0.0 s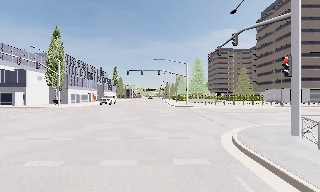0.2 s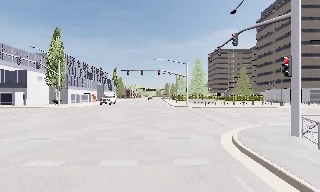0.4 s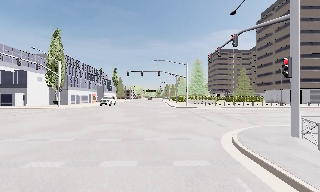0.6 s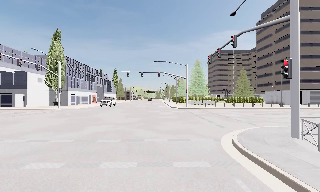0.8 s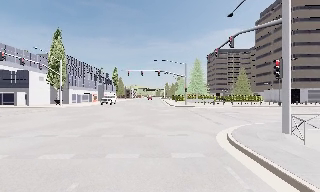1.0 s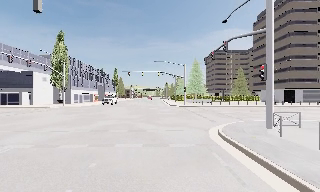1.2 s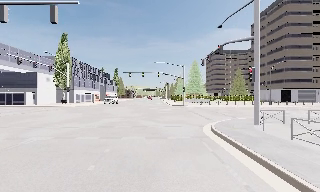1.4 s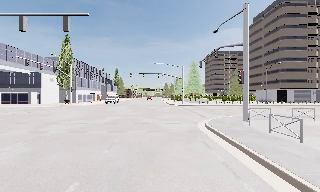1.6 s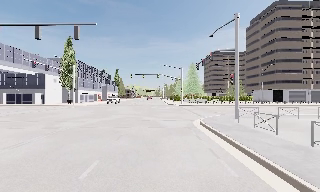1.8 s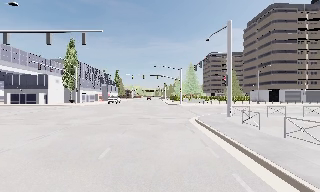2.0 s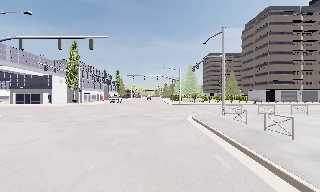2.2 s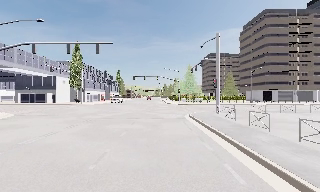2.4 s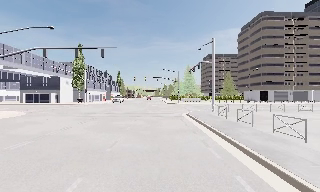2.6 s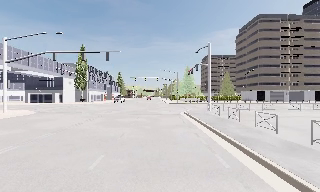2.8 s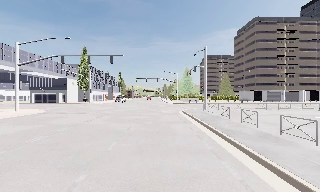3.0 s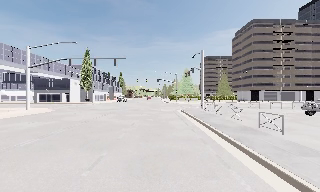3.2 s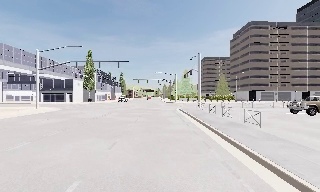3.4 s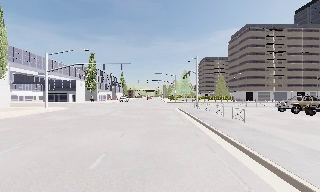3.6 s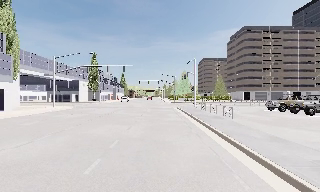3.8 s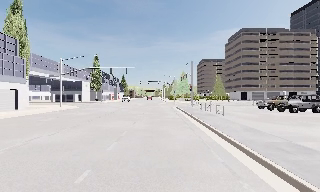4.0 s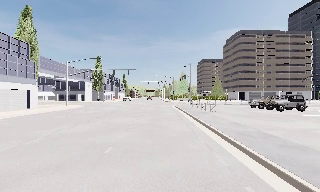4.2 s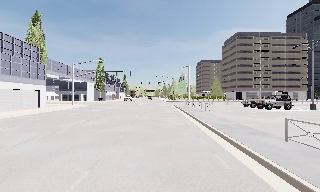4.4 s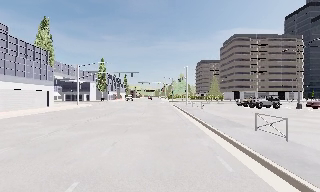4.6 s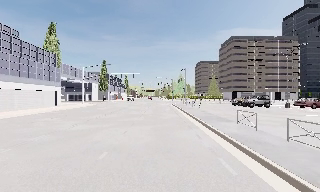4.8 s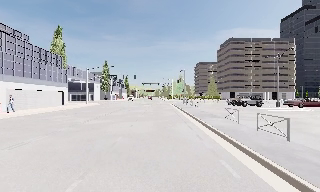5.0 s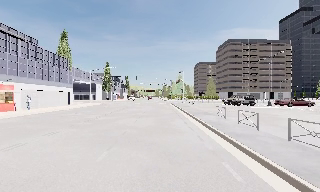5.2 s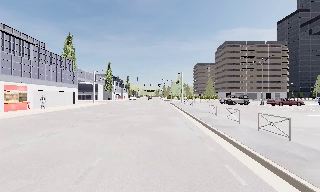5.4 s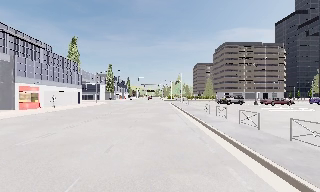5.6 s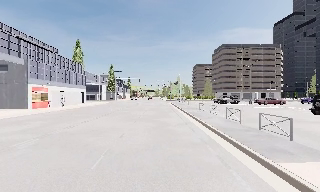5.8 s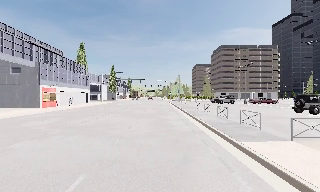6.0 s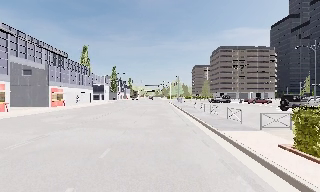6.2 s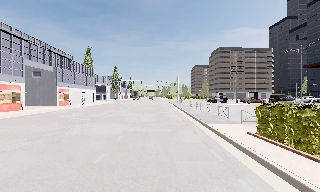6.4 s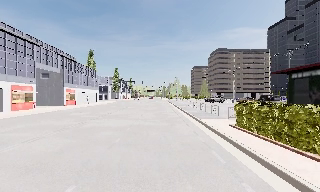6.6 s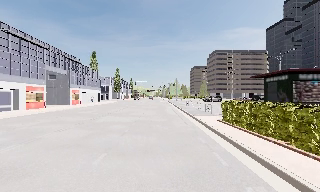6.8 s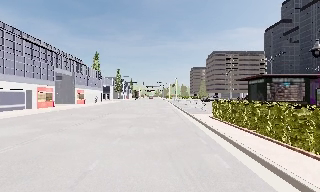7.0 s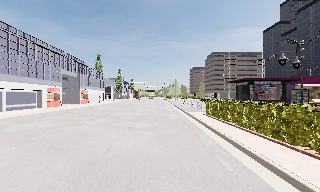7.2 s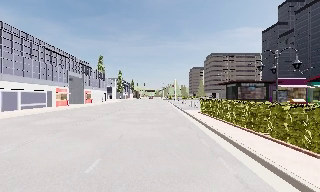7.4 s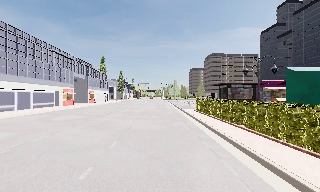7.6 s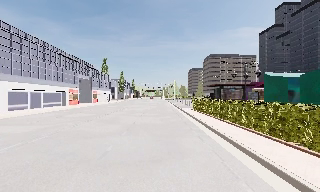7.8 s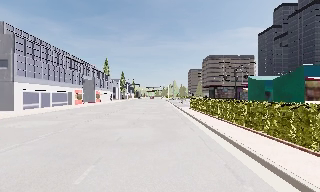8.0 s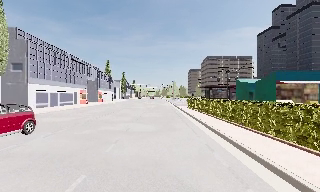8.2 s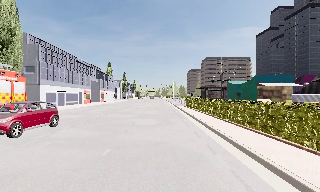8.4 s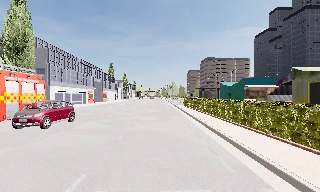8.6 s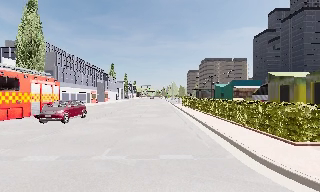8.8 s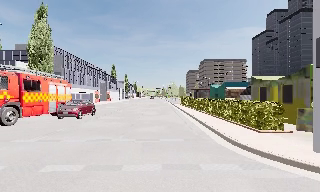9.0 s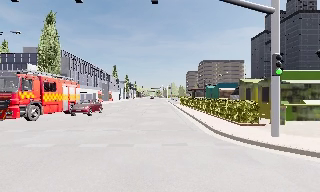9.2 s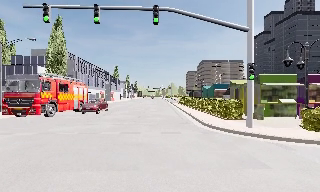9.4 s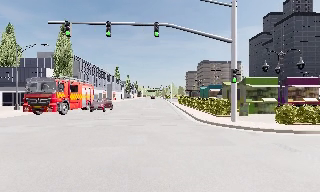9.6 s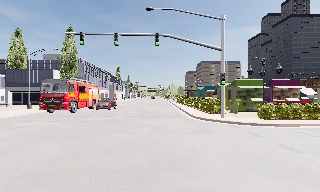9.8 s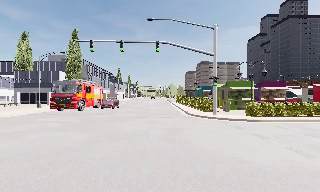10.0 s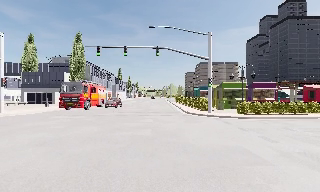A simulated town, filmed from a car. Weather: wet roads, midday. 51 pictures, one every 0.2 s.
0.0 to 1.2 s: The camera travels backward, about 2.5 m, so what stands in front gets smaller. It gains speed.
1.2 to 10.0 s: The camera travels backward, about 75 m, so what stands in front gets smaller.
The film runs backward here.
